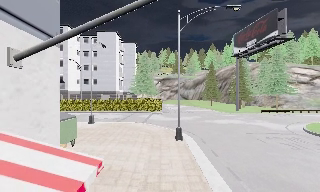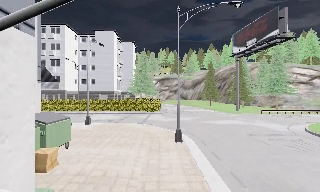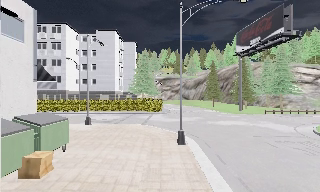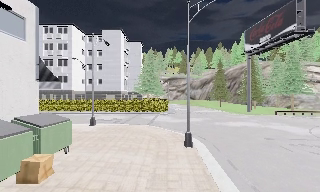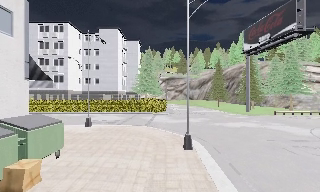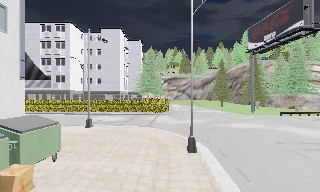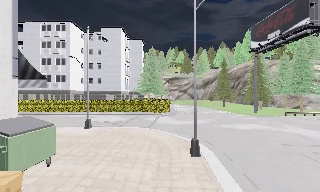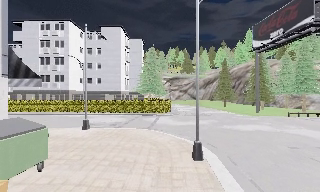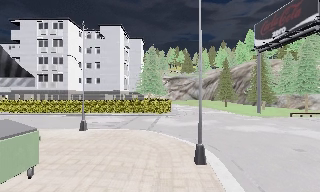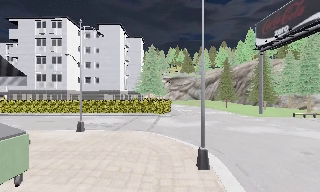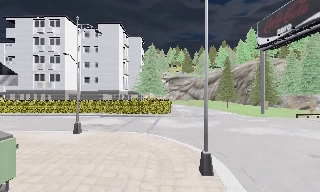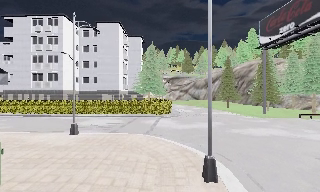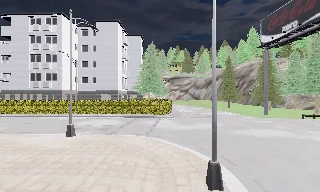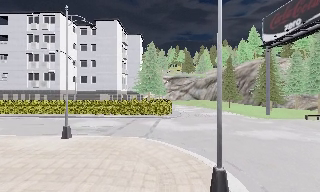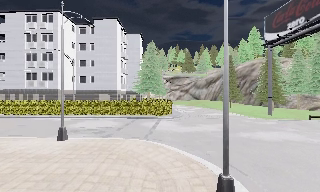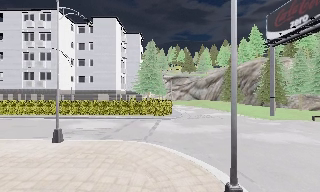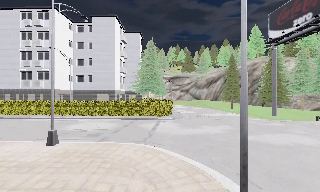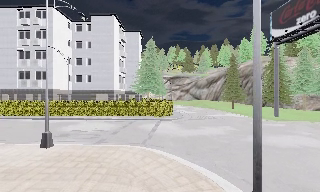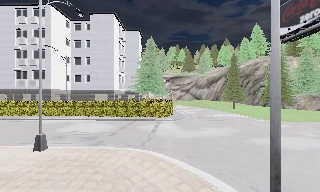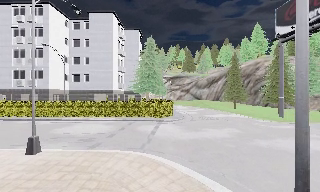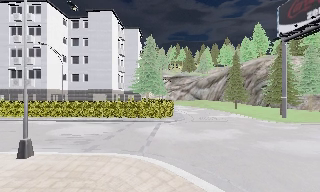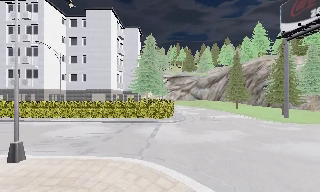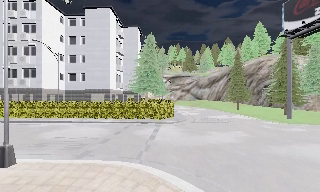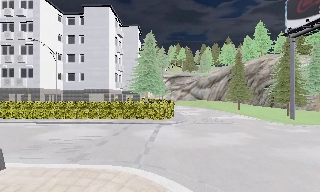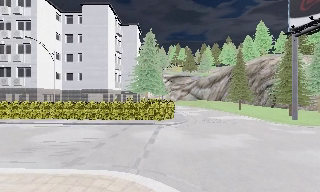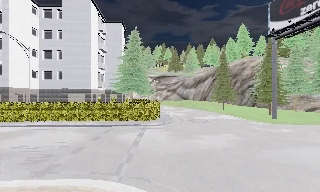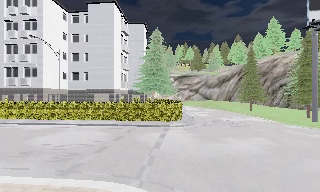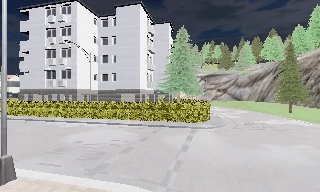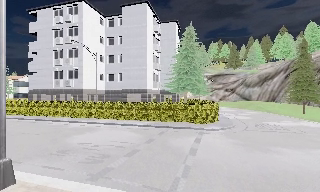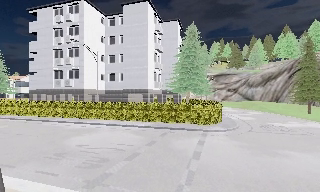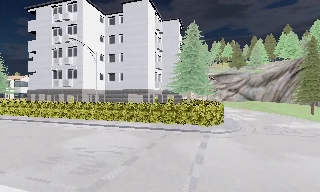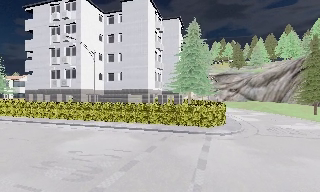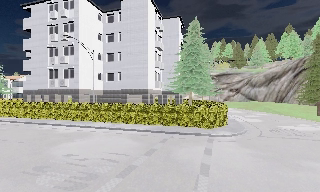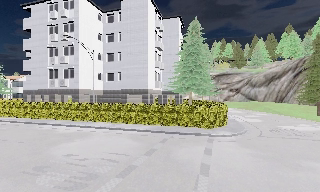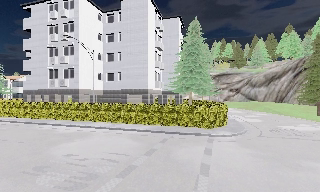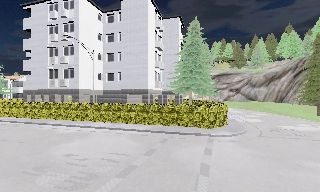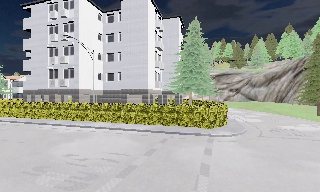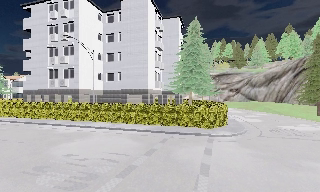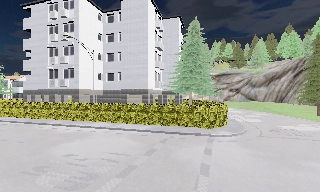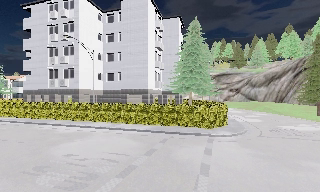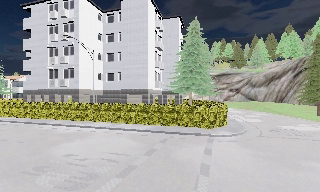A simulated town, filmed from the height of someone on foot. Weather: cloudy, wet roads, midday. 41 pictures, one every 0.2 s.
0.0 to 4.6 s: The camera travels forward, about 9 m, so what stands in front looms larger.
4.6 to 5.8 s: The scene slides to the right, as the camera pans about 15 degrees to its left. It travels forward, about 2.5 m, so what stands in front looms larger.
5.8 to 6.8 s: The camera travels forward, about 1 m, so what stands in front looms larger. It loses speed.
6.8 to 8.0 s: The camera keeps its place and its aim.
The film runs forward here.
